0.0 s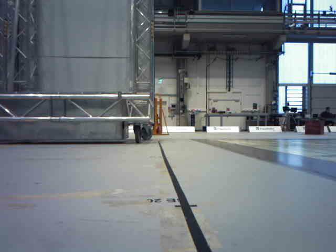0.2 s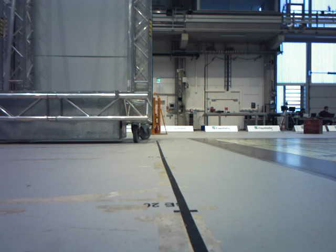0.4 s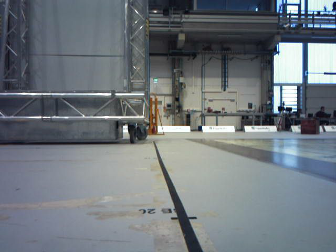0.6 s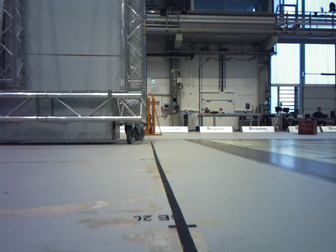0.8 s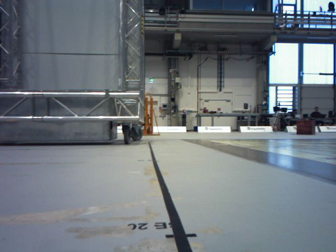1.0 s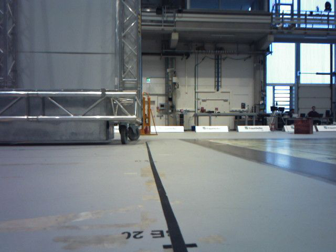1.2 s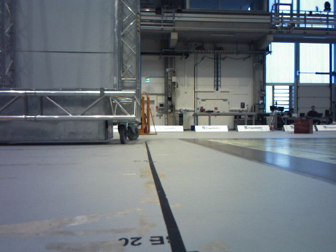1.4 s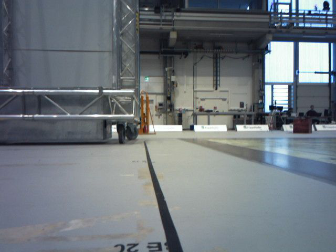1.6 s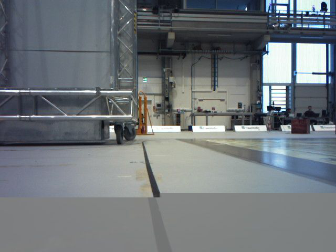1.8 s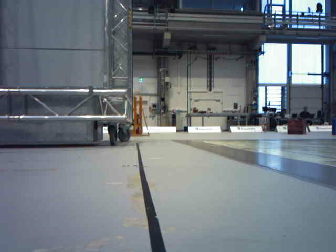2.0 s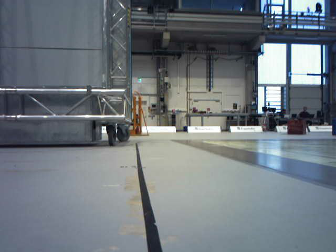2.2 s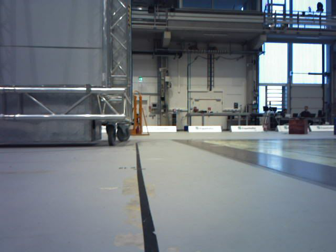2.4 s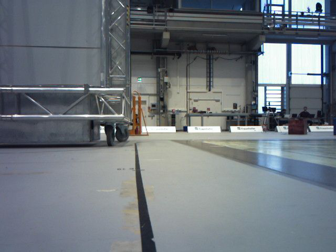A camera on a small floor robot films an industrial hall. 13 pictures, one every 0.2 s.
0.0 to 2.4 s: The camera travels forward, about 0.5 m, so what stands in front looms larger.
The film runs forward here.
